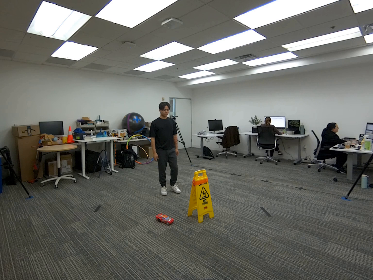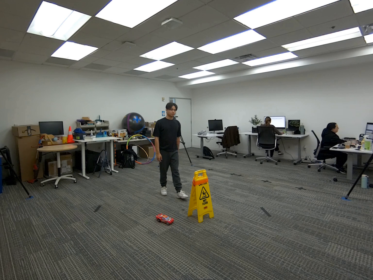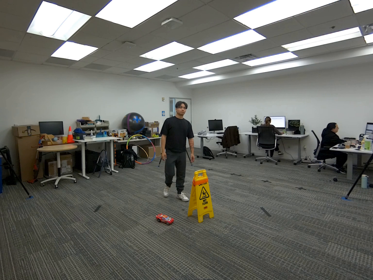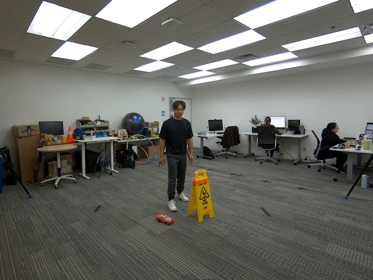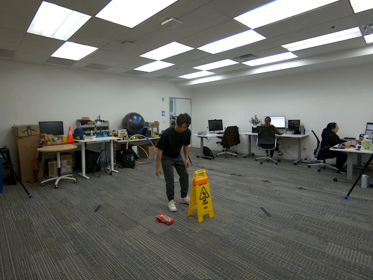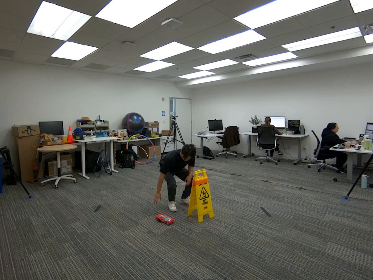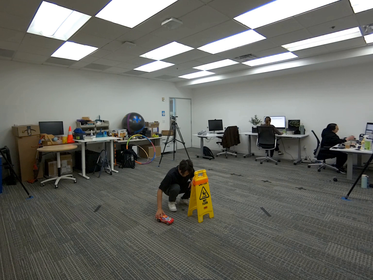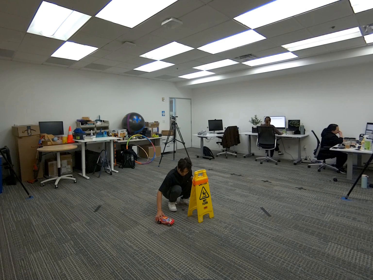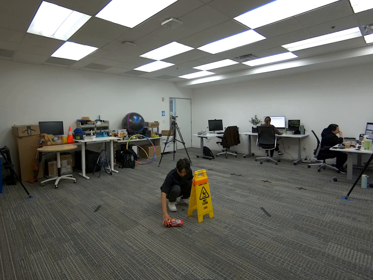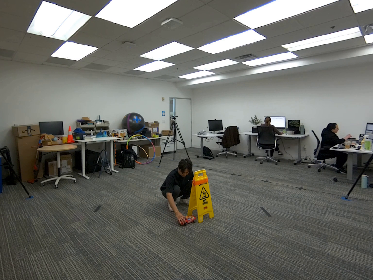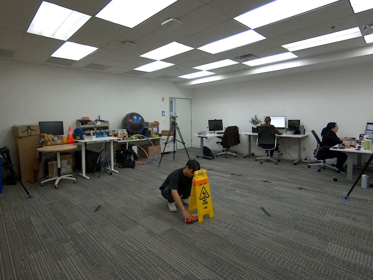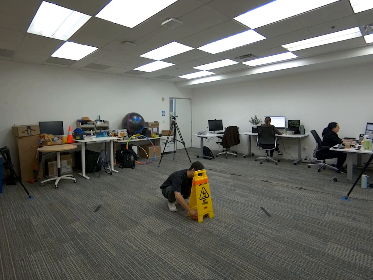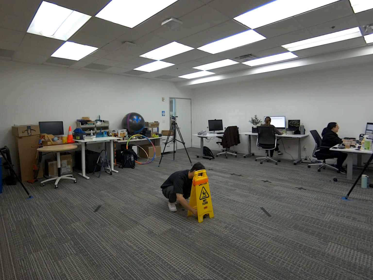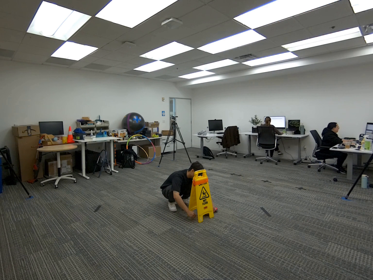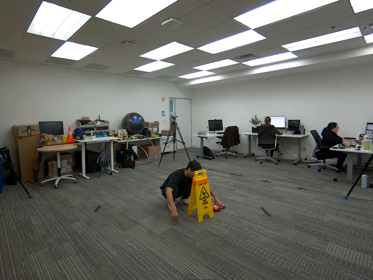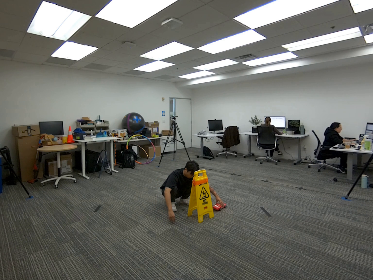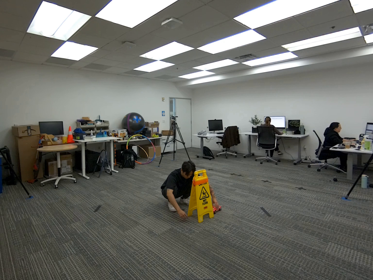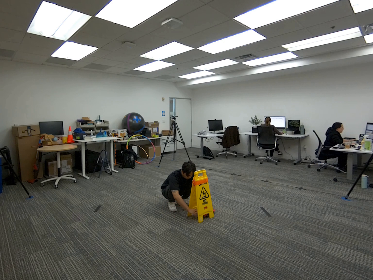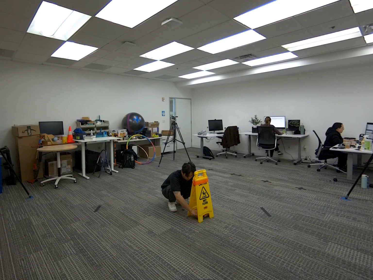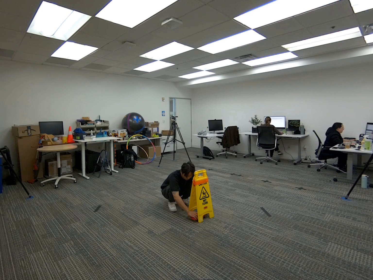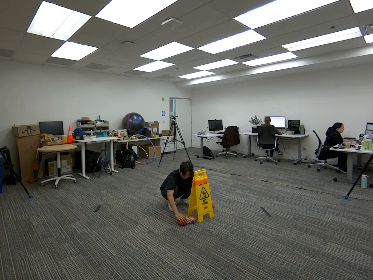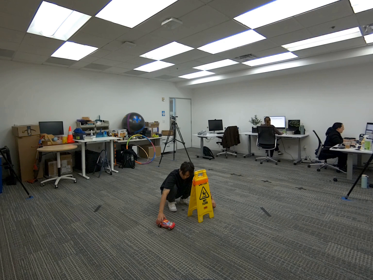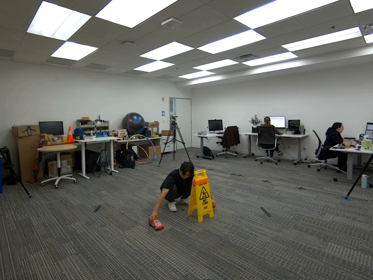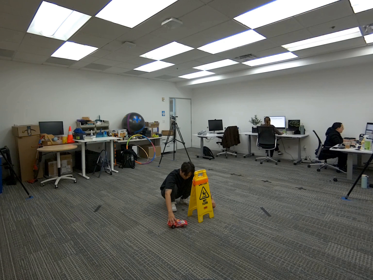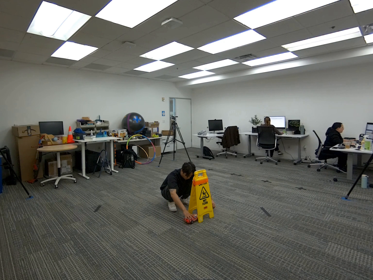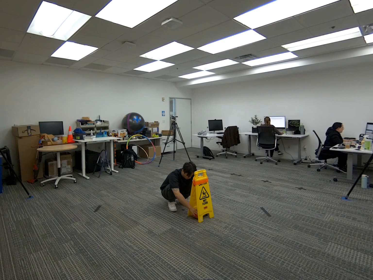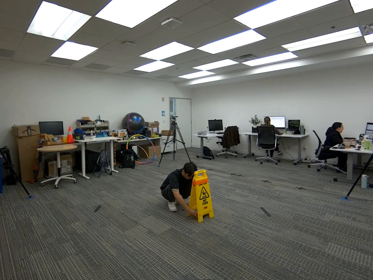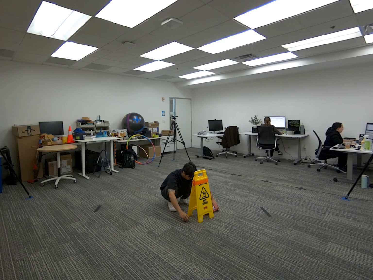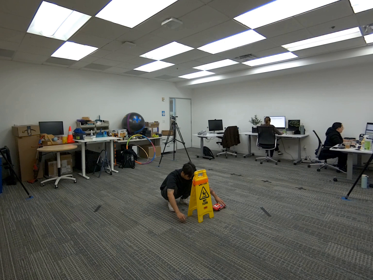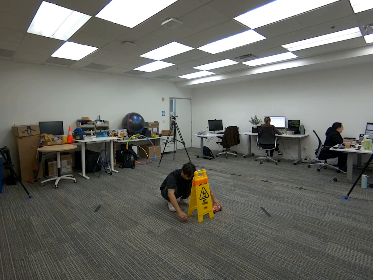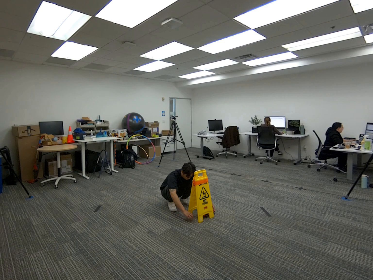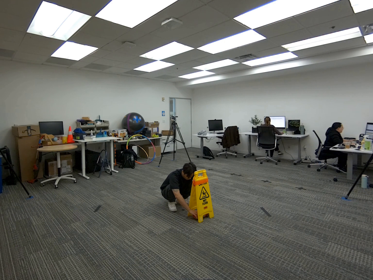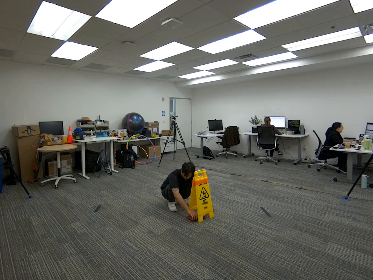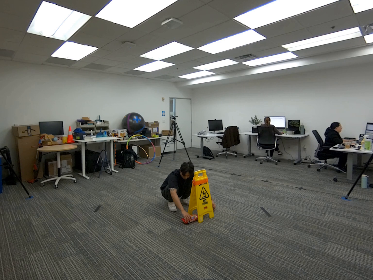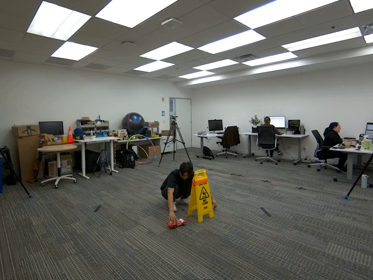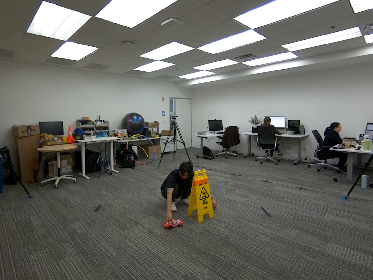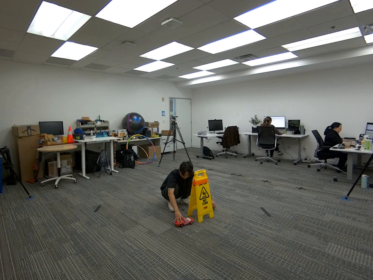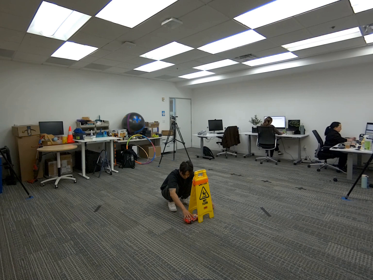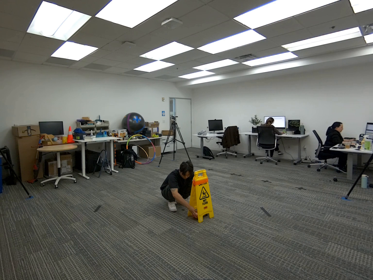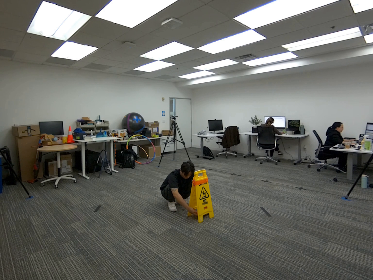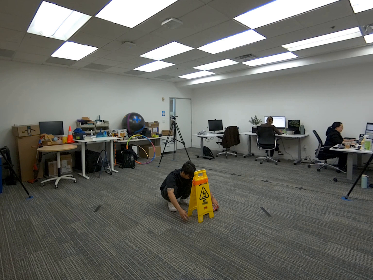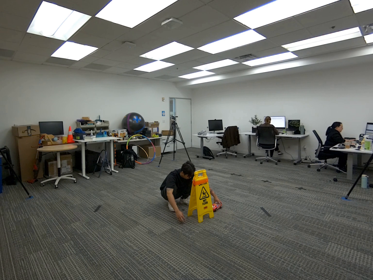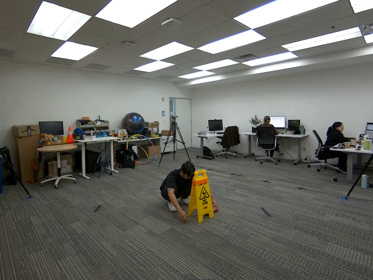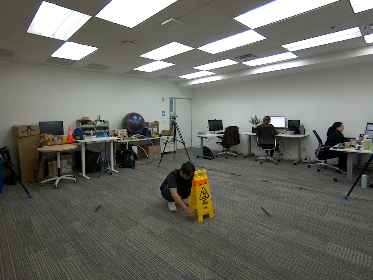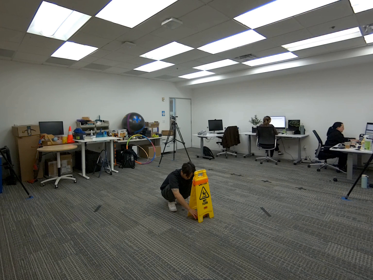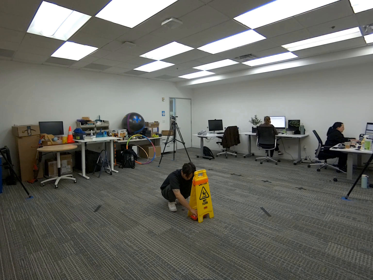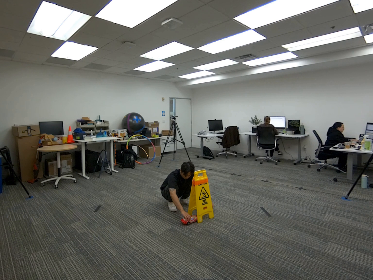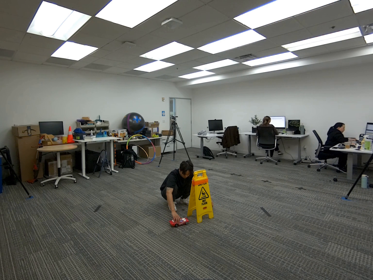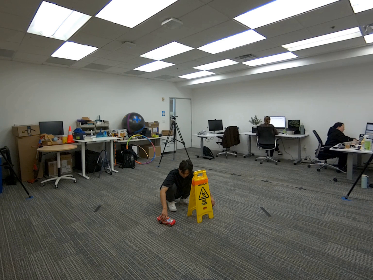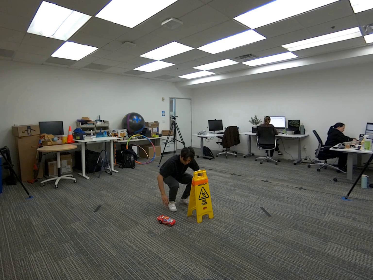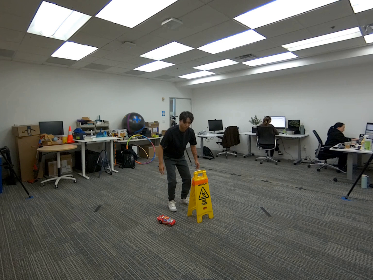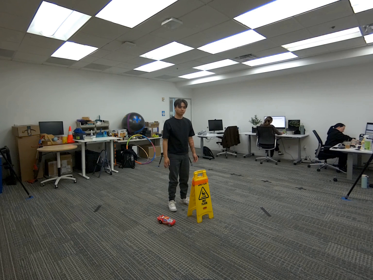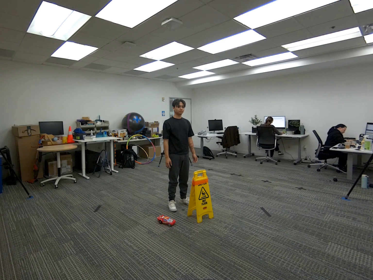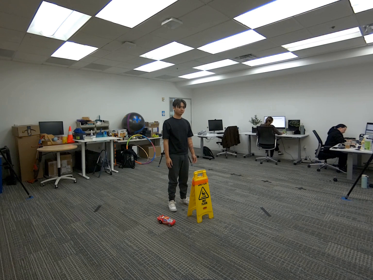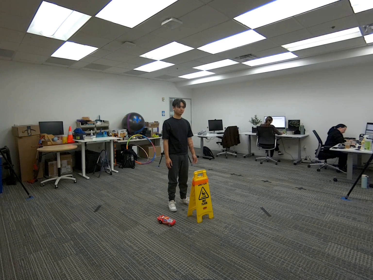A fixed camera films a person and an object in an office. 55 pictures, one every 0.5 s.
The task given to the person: Walk to the toy car on the ground and pick it up with your right hand. Place it on the ground and roll it under the wet floor sign. Move to the other side, pick up the car again, and roll it back under the wet floor sign. Continue alternating sides, rolling the car under the sign each time, until finished.
